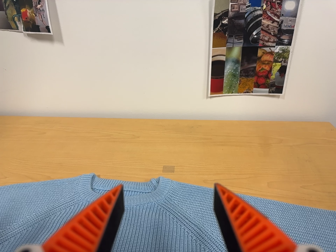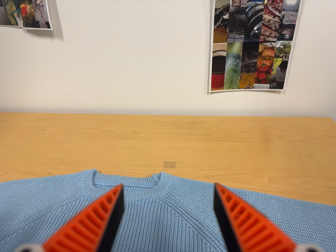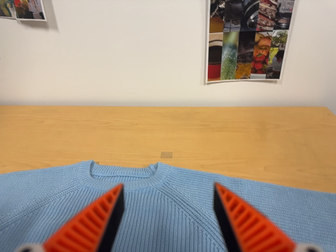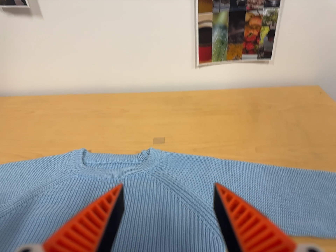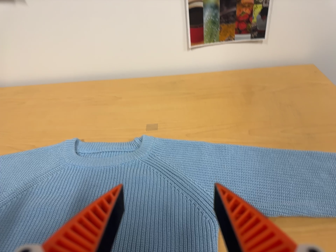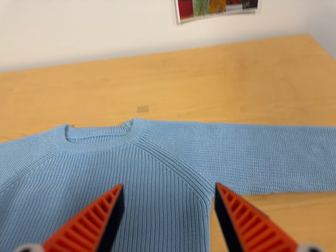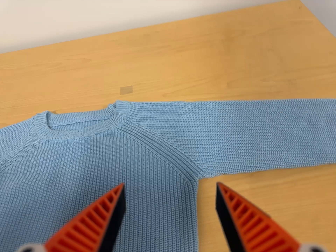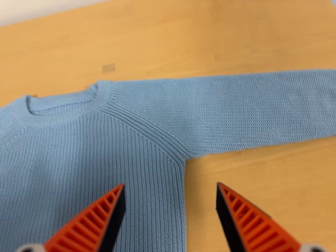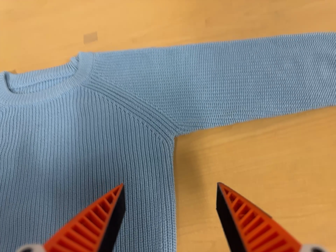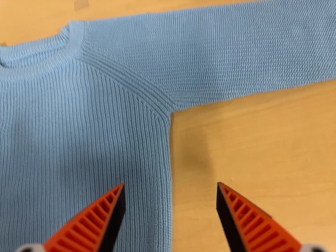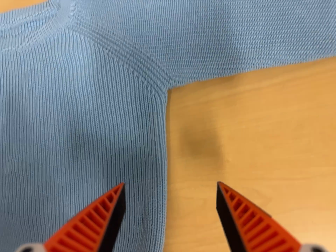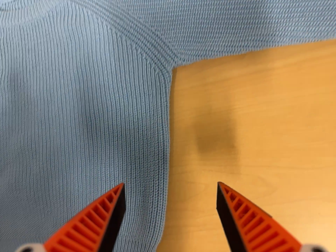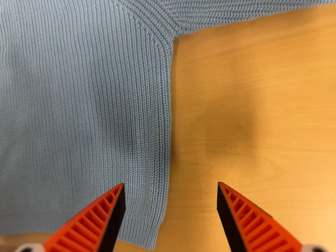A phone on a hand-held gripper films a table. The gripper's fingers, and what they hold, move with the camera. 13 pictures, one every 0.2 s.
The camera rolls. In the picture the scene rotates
counterclockwise.
The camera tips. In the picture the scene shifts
upward.
0.0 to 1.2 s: The camera travels to its right, about 8 cm, so close, fixed things drift to the left. Its aim tips toward the bottom of its view by about 20 degrees, and the scene shifts upward. It rolls about its line of sight by about 10 degrees, and the scene rotates counterclockwise.
1.2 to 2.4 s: The camera pans to its left by about 10 degrees. It travels to its right, forward and toward the top of its view, about 16 cm. Its aim tips toward the bottom of its view by about 40 degrees, and the scene shifts upward.
The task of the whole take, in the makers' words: fold up.
The film runs forward here.
